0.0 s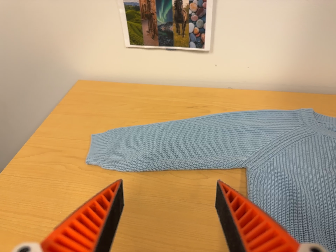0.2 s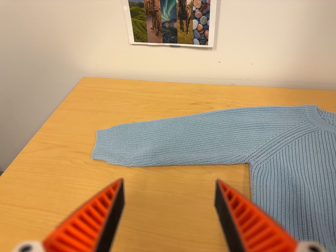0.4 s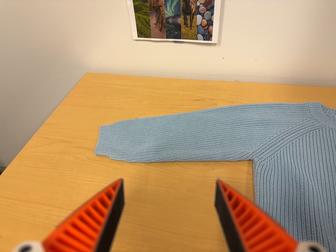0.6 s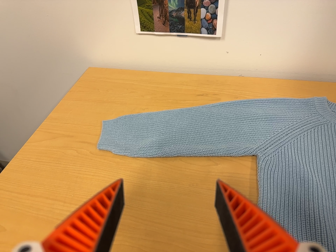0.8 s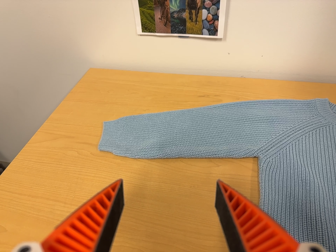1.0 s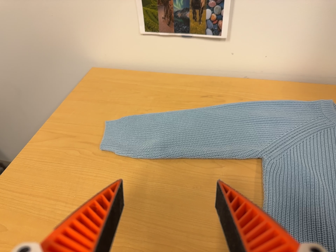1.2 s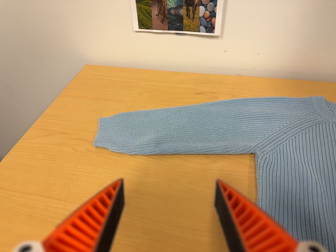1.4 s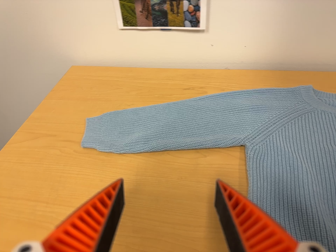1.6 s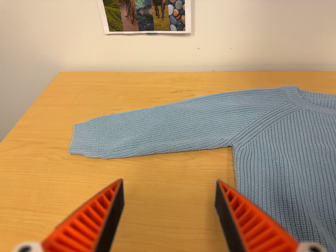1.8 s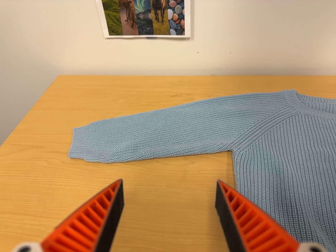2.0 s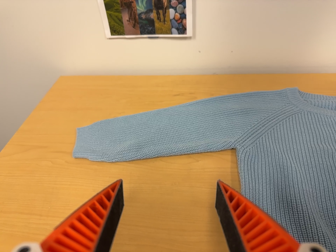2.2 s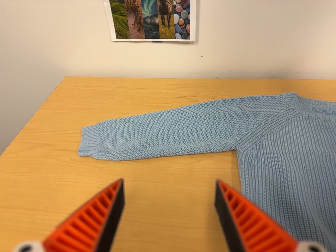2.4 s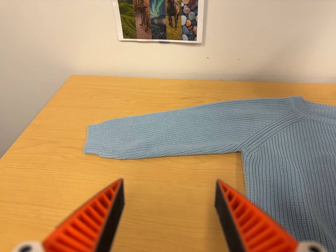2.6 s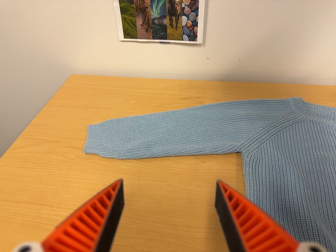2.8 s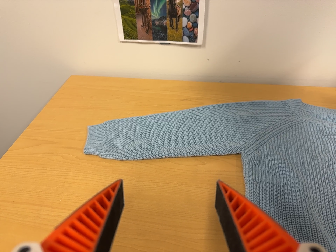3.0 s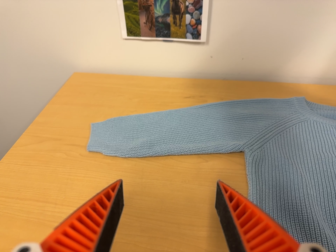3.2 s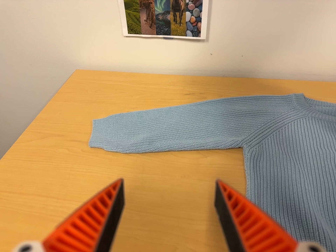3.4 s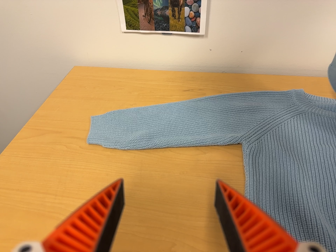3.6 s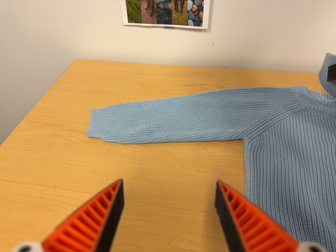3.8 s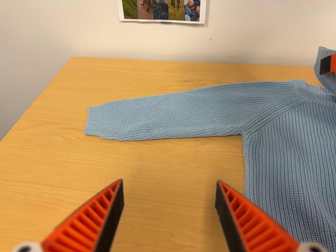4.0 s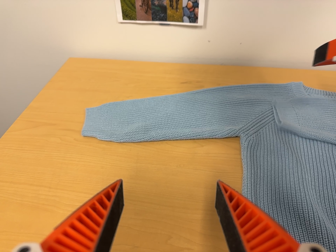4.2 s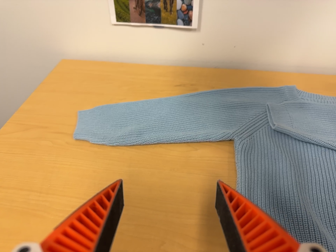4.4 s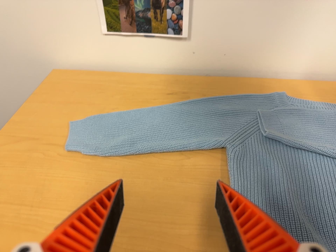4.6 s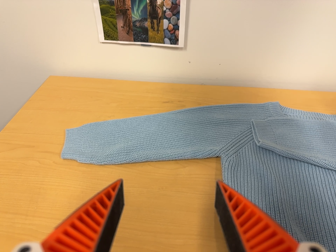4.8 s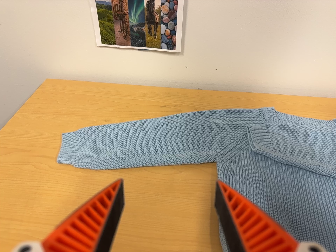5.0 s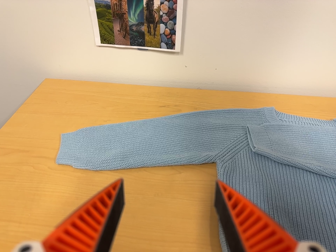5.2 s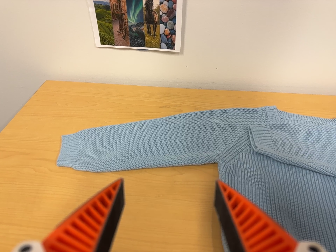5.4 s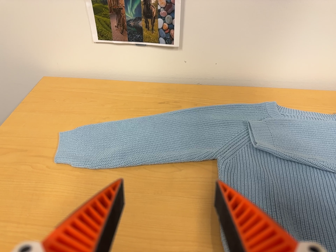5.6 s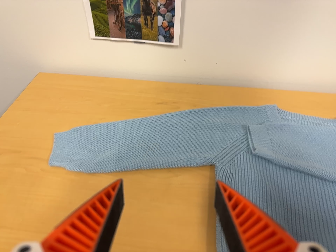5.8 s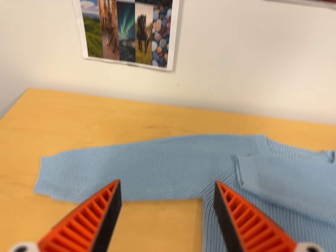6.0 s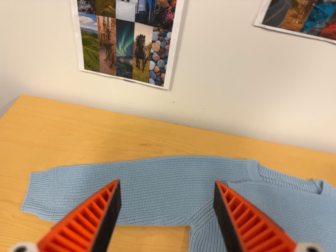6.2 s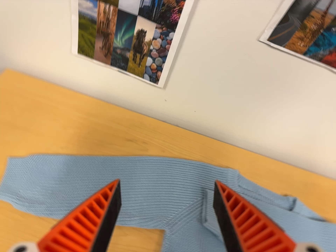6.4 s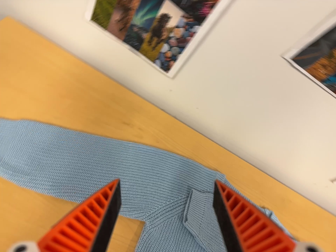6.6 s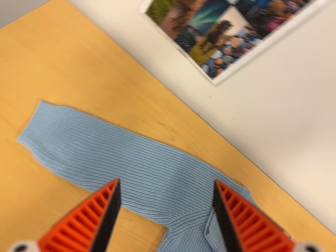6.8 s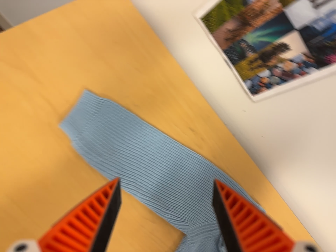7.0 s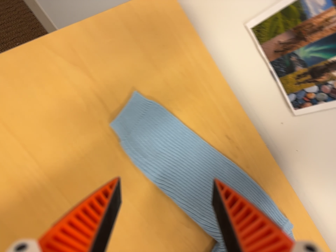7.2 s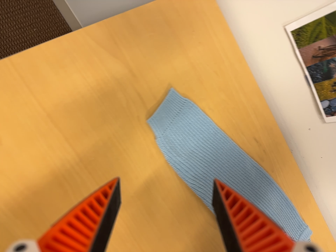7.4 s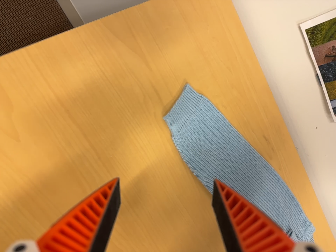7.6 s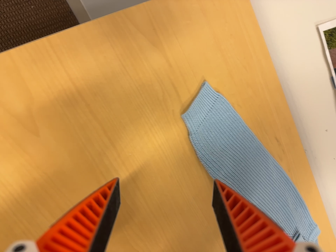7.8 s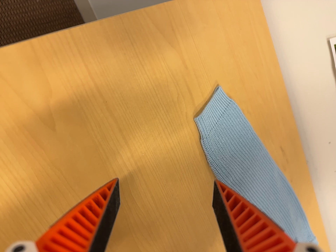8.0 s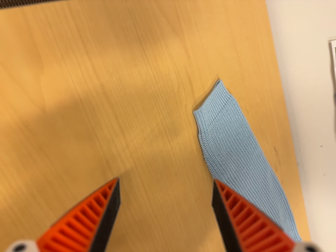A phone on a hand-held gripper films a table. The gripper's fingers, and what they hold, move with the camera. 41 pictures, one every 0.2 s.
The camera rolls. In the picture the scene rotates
clockwise.
0.0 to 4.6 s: The camera shifts only a little, or ends up much as it began.
4.6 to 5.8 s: The camera travels toward the top of its view, about 9 cm, so close, fixed things drift downward.
5.8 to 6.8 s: The camera travels toward the top of its view and to its left, about 26 cm. Its aim tips toward the bottom of its view by about 15 degrees. It rolls about its line of sight by about 45 degrees, and the scene rotates clockwise.
6.8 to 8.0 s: The camera travels to its left, about 26 cm, so close, fixed things drift to the right. It rolls about its line of sight by about 20 degrees, and the scene rotates clockwise.
The film runs forward here.
